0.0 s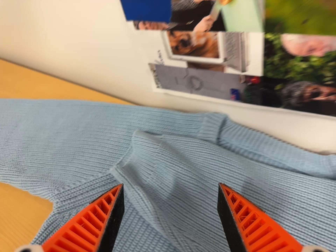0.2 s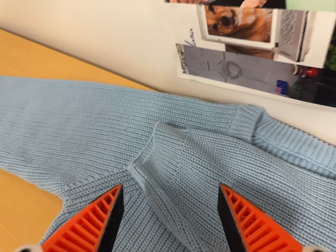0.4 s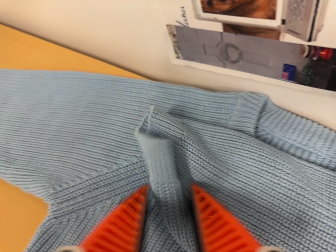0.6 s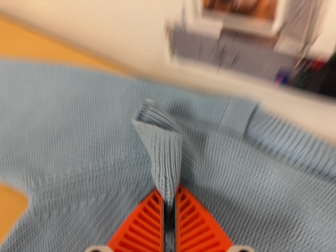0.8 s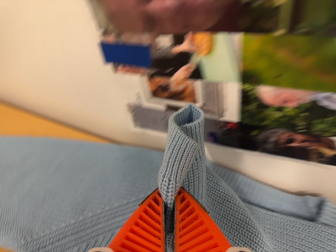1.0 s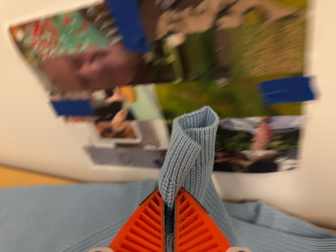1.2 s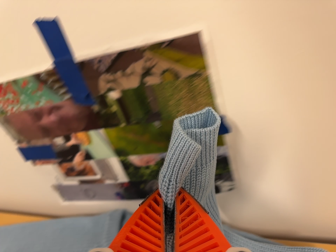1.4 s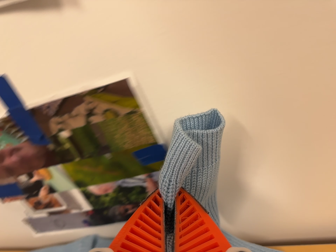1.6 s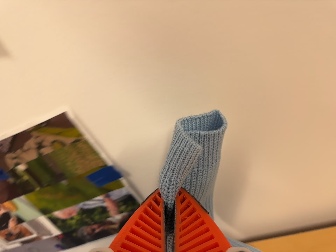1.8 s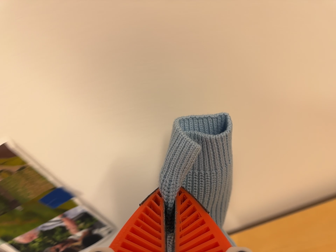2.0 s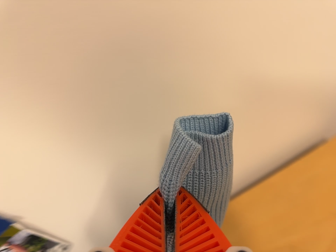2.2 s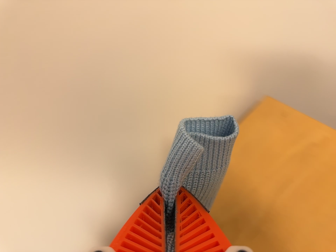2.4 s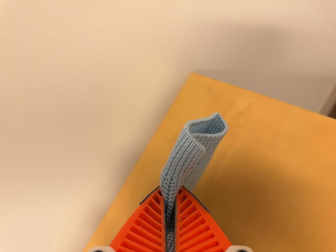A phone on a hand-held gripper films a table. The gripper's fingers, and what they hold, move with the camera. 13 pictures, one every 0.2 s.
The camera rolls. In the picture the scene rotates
counterclockwise.
The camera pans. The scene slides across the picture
to the left.
0.0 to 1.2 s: The camera swings to its right by about 10 degrees, and the scene slides to the left. It travels to its right, backward and toward the top of its view, about 14 cm, so close, fixed things drift to the left. Its aim tips toward the top of its view by about 15 degrees, and the scene shifts downward. It rolls about its line of sight by about 15 degrees, and the scene rotates counterclockwise.
1.2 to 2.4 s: The camera swings to its right by about 20 degrees, and the scene slides to the left. It travels to its right, about 40 cm, so close, fixed things drift to the left. It rolls about its line of sight by about 60 degrees, and the scene rotates counterclockwise.
The film runs backward here.
